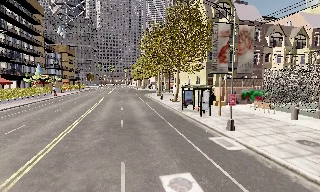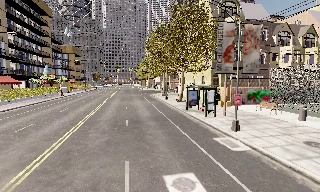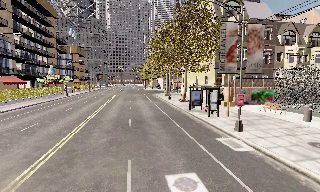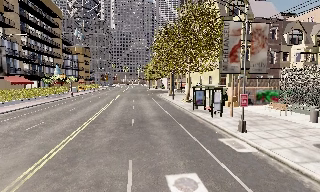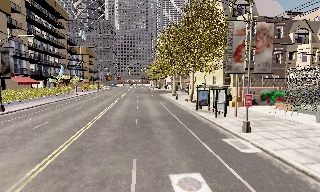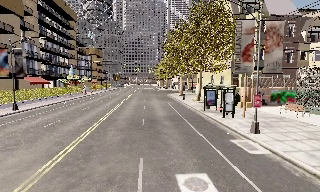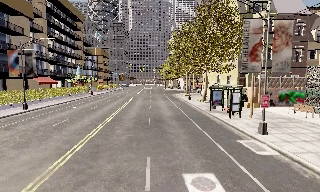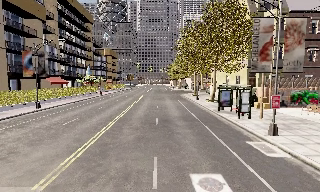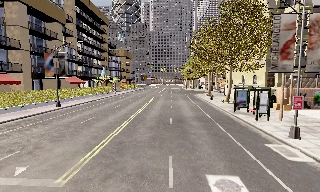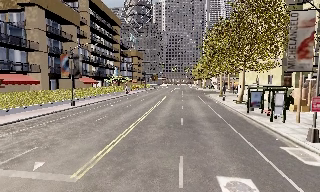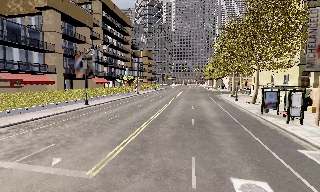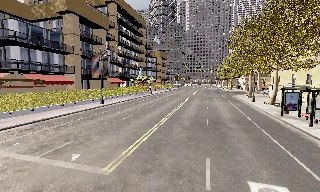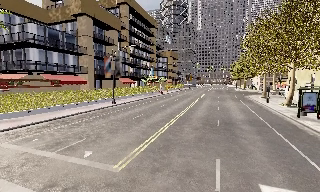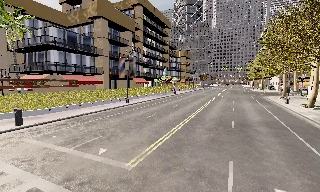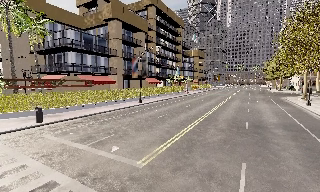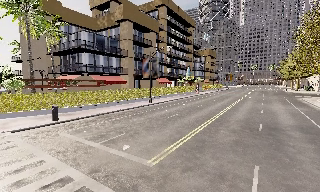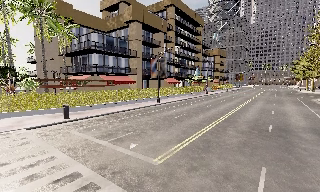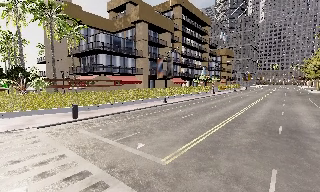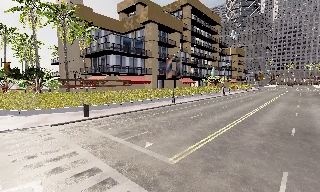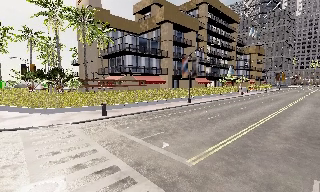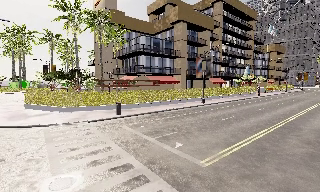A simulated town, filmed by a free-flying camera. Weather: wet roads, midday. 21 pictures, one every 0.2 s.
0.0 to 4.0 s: The scene slides to the right, as the camera pans about 65 degrees to its left. It travels backward, about 1 m.
The film runs backward here.
